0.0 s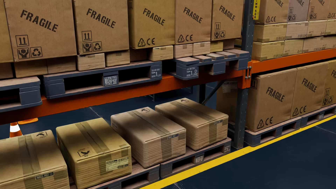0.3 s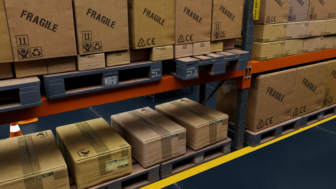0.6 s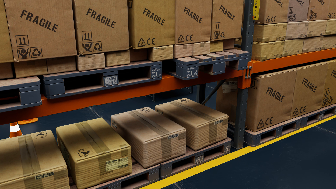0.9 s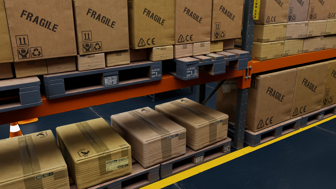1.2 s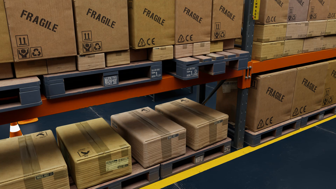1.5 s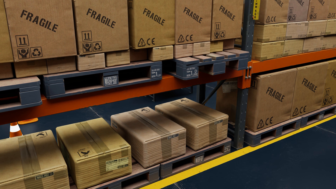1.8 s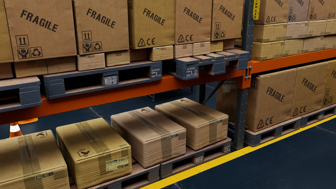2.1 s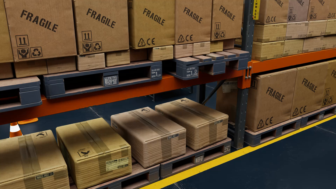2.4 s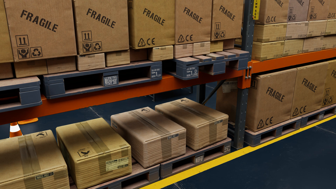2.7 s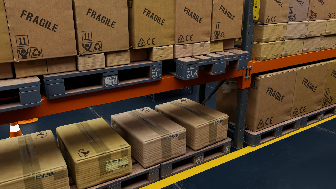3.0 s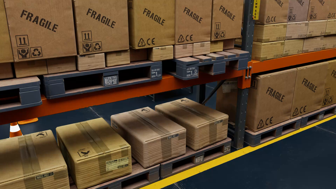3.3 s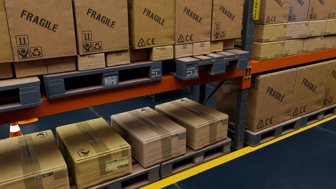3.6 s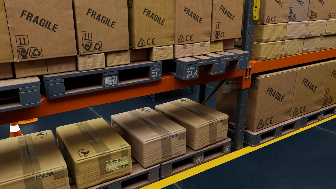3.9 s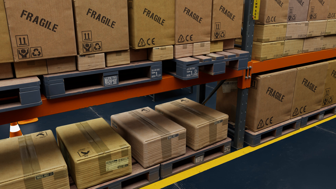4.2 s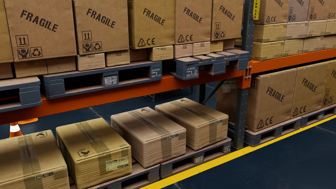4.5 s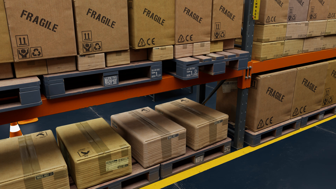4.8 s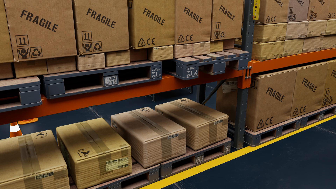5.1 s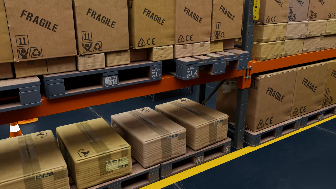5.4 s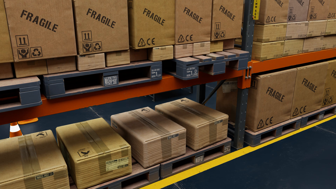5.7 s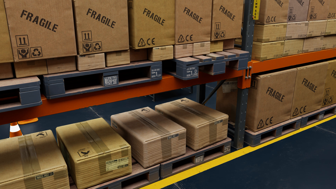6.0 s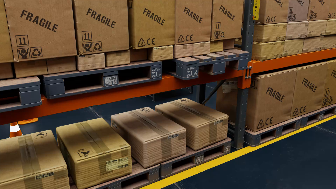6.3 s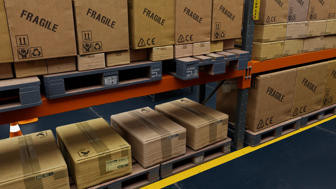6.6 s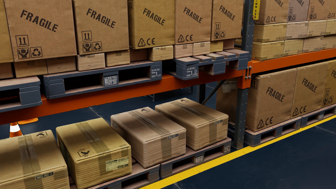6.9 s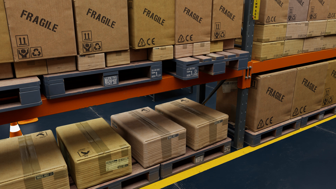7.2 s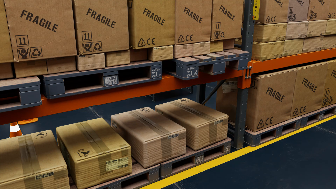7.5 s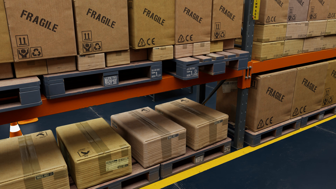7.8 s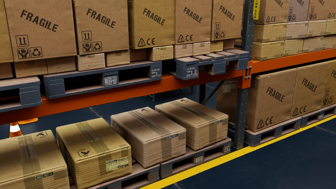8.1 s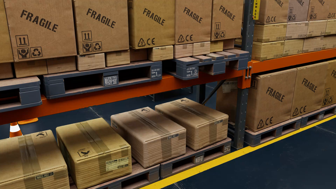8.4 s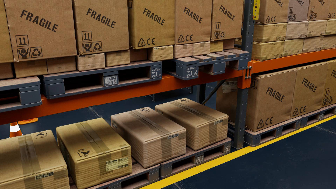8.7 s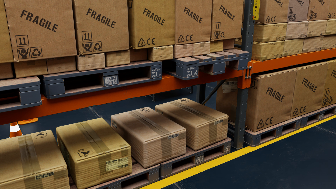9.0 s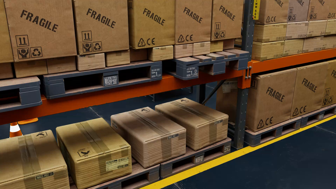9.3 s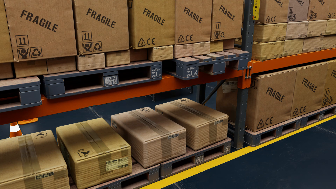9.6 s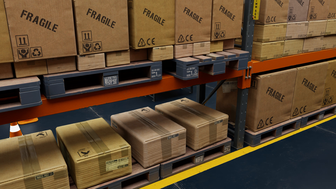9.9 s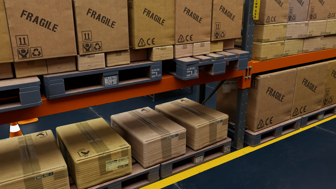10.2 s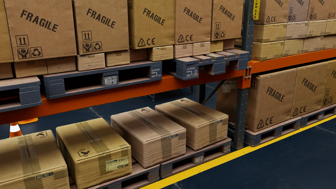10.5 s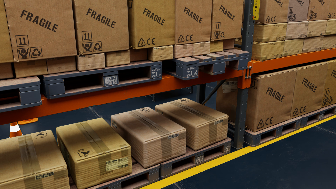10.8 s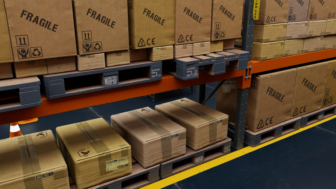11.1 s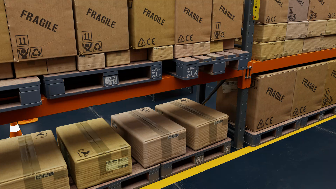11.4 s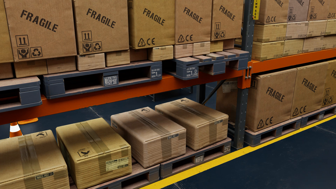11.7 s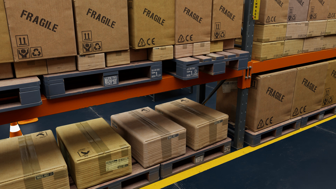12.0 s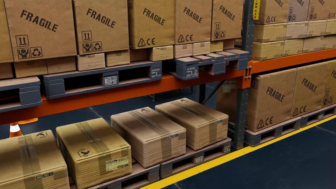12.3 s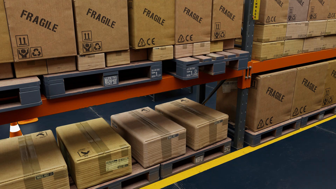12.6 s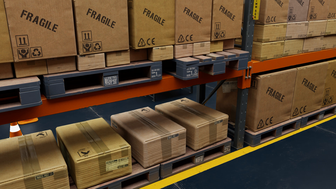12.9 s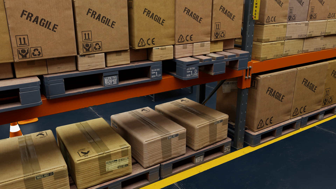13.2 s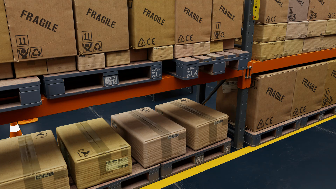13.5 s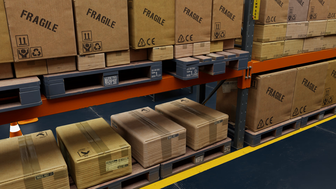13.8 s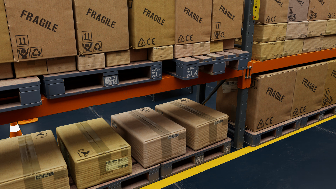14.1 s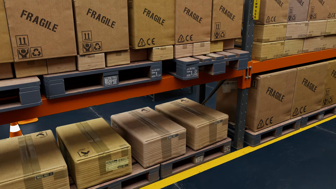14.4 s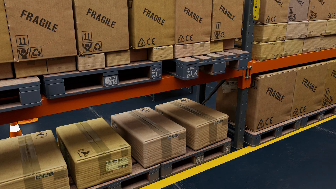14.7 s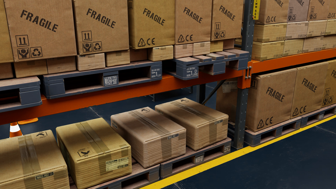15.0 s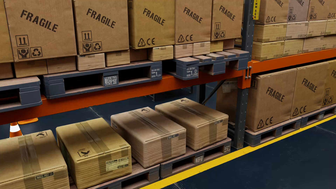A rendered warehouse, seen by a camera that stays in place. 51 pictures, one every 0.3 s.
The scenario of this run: A forklift runs into an object in its way.
